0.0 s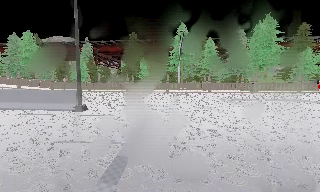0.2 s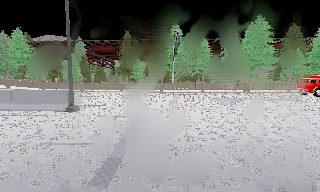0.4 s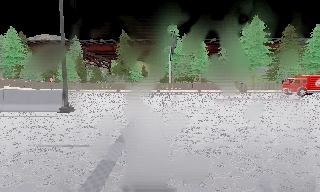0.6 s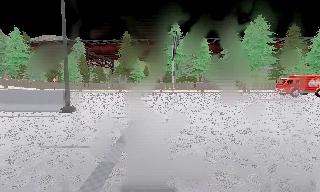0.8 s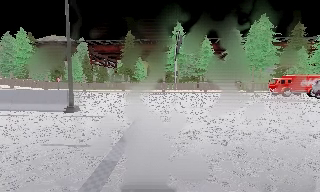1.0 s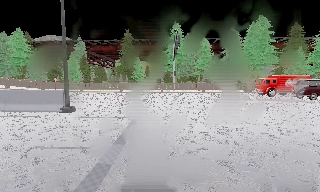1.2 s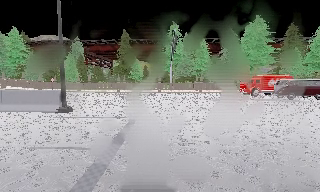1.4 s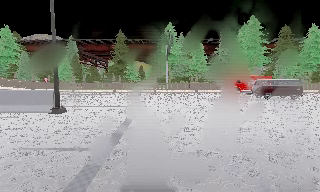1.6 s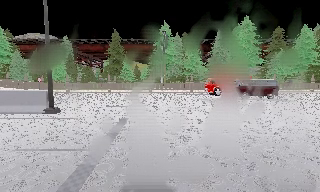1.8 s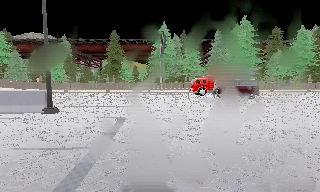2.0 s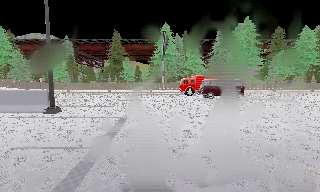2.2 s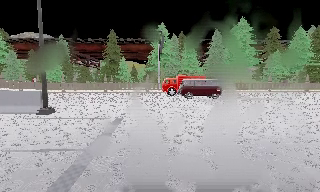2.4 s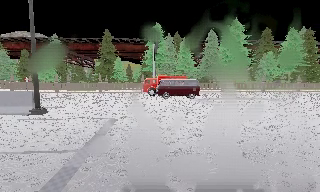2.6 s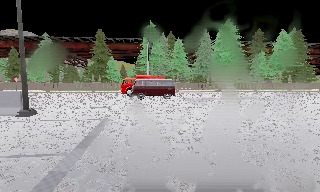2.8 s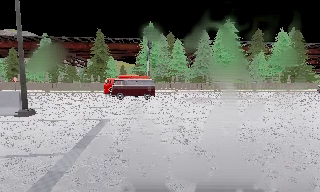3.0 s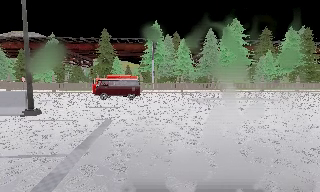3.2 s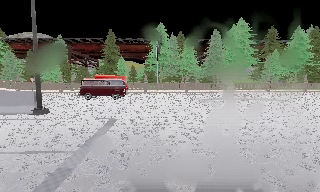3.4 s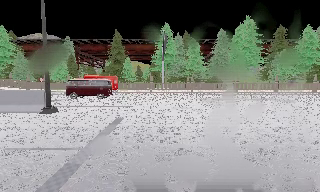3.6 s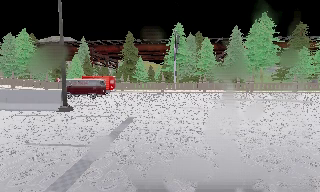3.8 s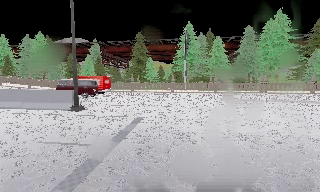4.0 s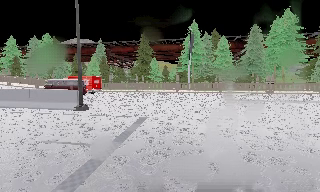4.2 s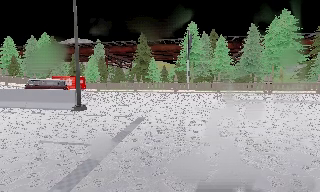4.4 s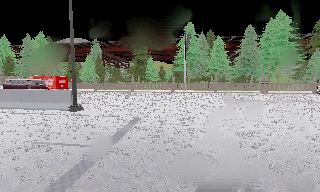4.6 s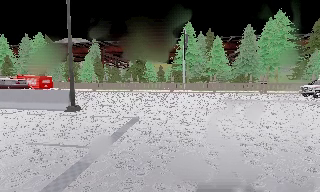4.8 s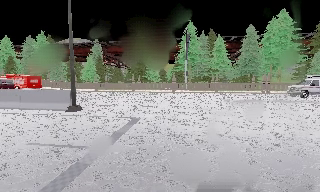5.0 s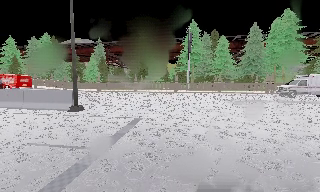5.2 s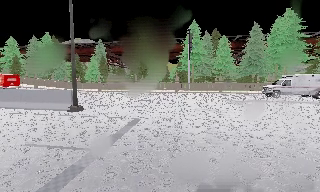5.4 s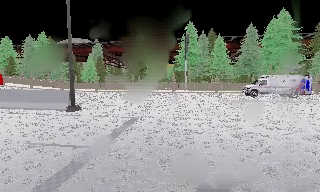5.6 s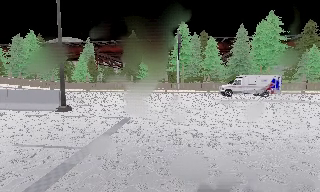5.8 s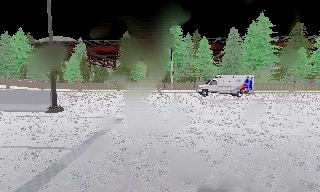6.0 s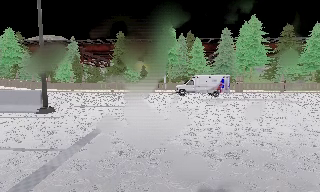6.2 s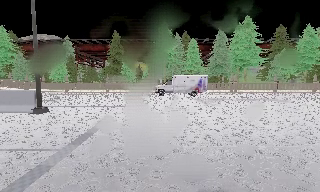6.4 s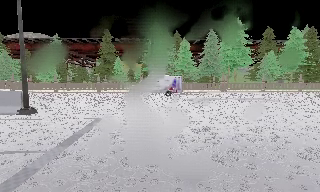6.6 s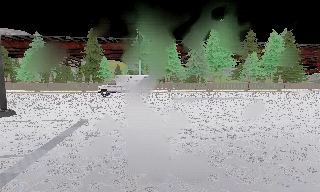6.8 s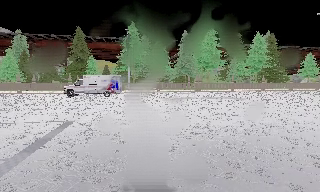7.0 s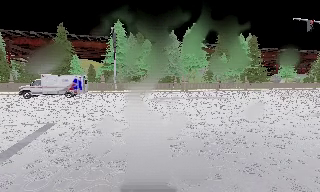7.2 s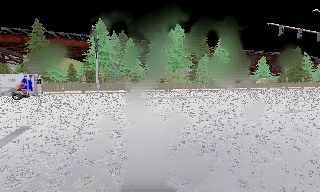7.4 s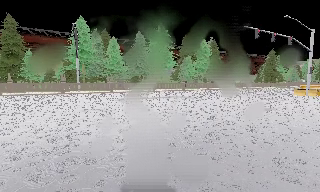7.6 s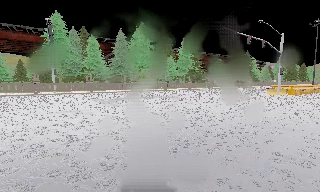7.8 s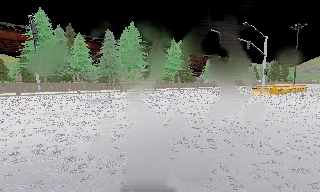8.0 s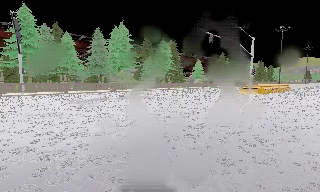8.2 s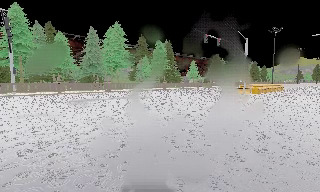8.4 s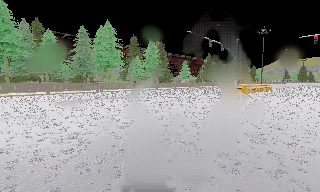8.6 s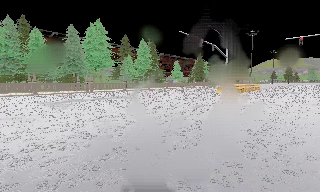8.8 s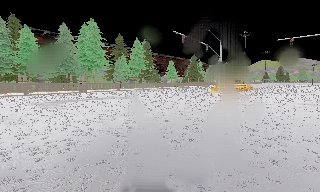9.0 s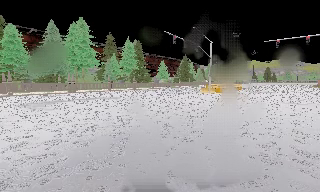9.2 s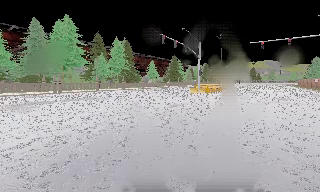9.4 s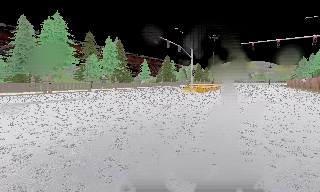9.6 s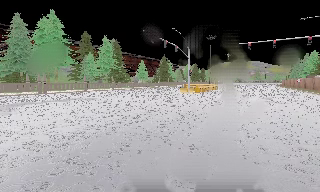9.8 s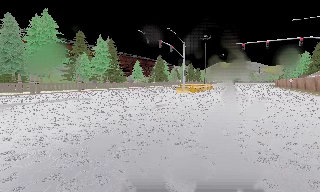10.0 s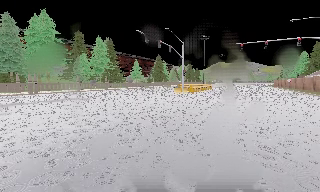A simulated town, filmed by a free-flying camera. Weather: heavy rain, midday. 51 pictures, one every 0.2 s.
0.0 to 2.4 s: The camera shifts only a little, or ends up much as it began.
2.4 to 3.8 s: The scene slides to the right, as the camera pans about 10 degrees to its left.
3.8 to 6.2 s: The camera shifts only a little, or ends up much as it began.
6.2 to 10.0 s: The camera swings to its right by about 60 degrees, and the scene slides to the left. It travels forward, about 0.5 m.
The film runs forward here.
